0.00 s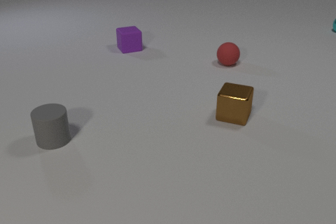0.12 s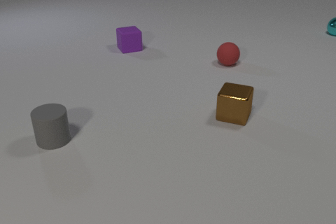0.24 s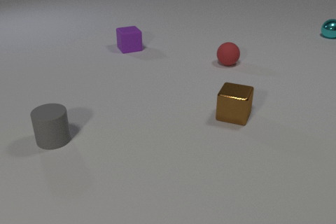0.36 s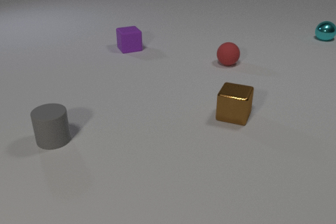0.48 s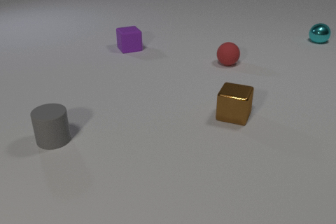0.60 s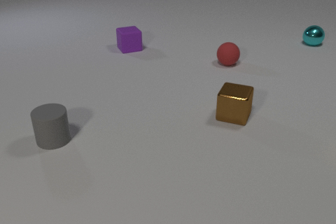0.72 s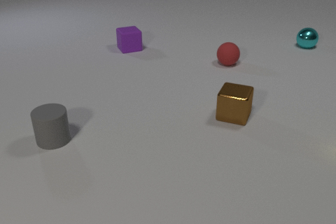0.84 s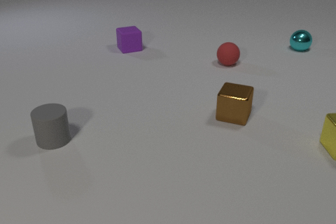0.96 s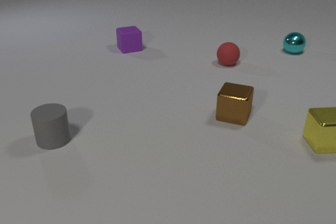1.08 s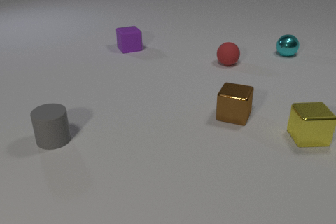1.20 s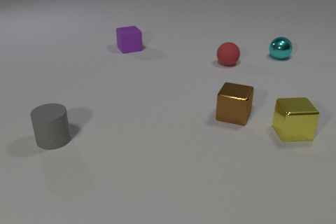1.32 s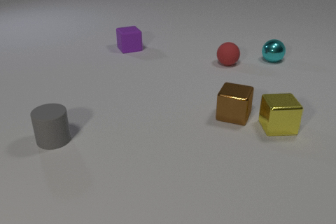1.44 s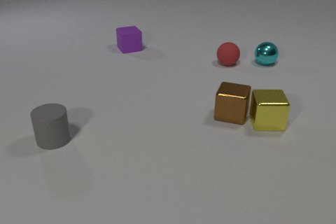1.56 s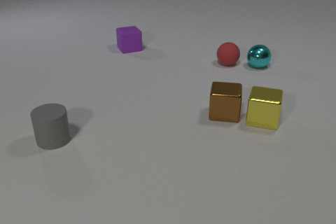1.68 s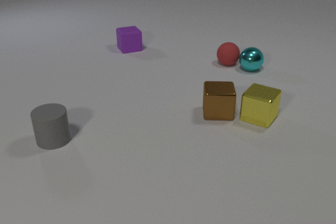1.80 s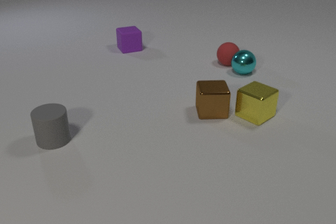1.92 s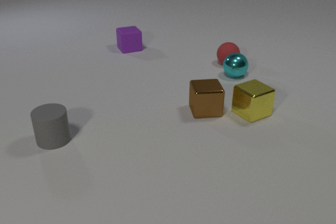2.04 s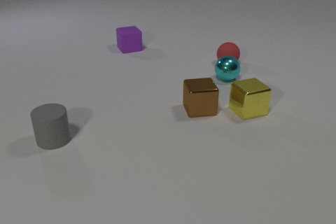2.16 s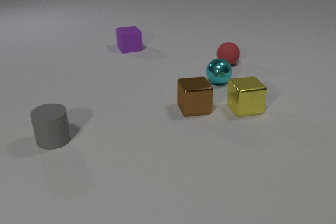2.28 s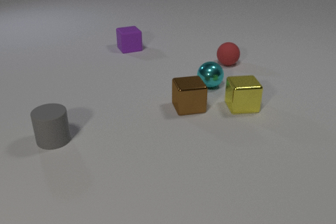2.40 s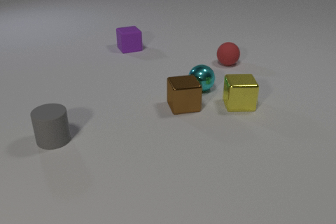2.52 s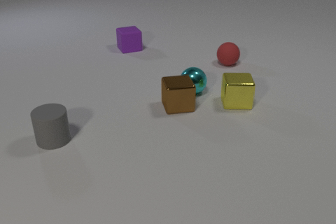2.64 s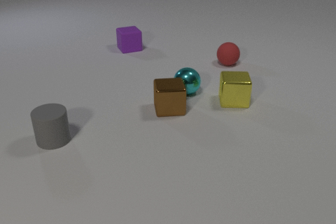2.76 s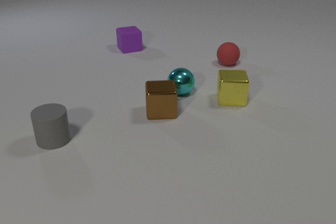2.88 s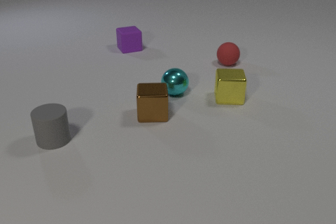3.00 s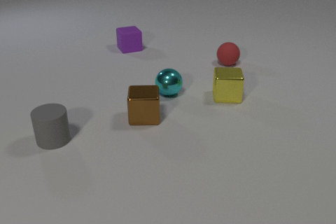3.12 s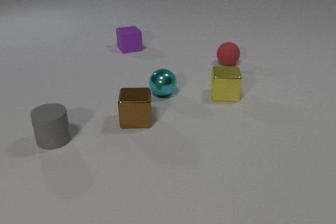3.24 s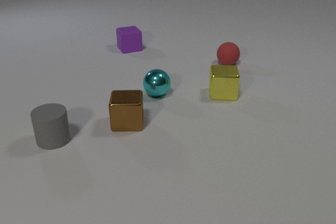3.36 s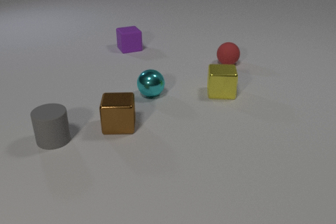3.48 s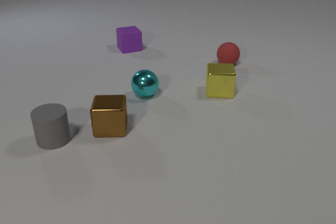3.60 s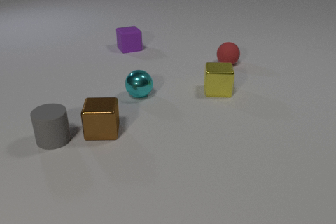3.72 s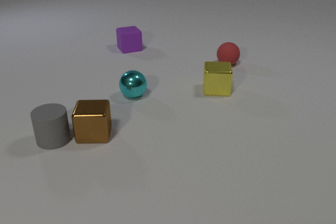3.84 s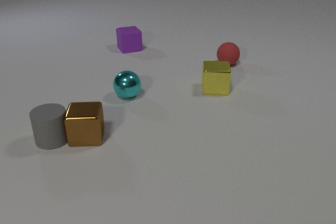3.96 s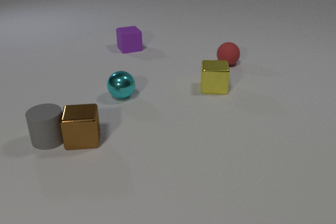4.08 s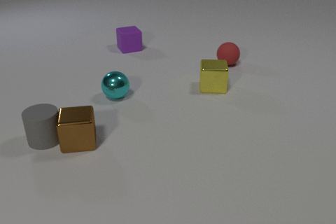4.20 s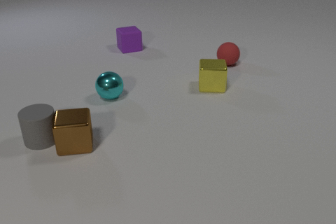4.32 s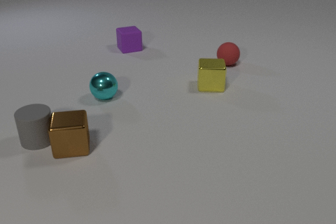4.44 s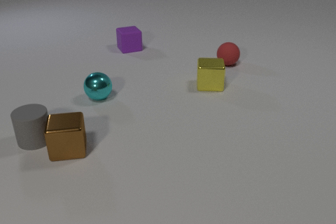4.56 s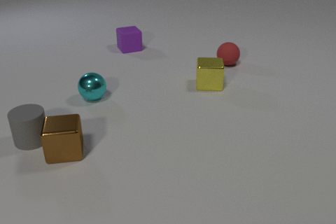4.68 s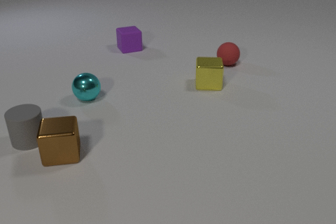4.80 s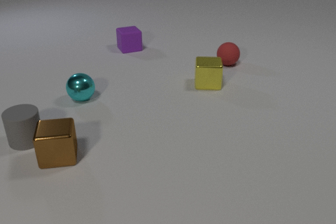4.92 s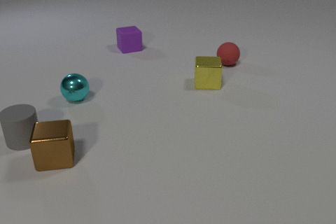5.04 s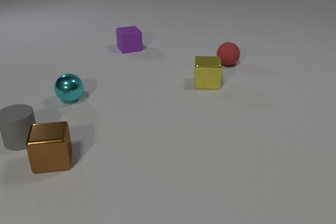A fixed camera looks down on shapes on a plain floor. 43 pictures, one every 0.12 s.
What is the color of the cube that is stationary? purple.
What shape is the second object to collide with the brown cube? sphere.
What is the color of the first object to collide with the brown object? yellow.
0.00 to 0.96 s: The yellow metal cube comes in at the right edge, slides to the left. The cyan metal sphere rolls toward the camera and to the left.
0.96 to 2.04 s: The yellow metal cube slides to the left and away from the camera, spins clockwise seen from above by about 75 degrees, its near face sliding to the left. The brown metal cube slides to the left, spins so that its near face slides to the right, counterclockwise seen from above. The cyan metal sphere rolls toward the camera and to the left. The yellow metal cube and the brown metal cube collide.
2.04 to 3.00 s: The yellow metal cube slides away from the camera and to the left, spins so that its near face slides to the left, clockwise seen from above. The brown metal cube slides to the left. The cyan metal sphere rolls to the left and toward the camera. The brown metal cube and the cyan metal sphere collide.
3.00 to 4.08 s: The yellow metal cube slides away from the camera and to the left. The brown metal cube slides to the left and toward the camera. The cyan metal sphere rolls to the left. The gray rubber cylinder slides to the left. The brown metal cube and the gray rubber cylinder collide.
4.08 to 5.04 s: The yellow metal cube slides away from the camera and to the left. The brown metal cube slides to the left and toward the camera. The cyan metal sphere rolls to the left. The gray rubber cylinder slides to the left.
